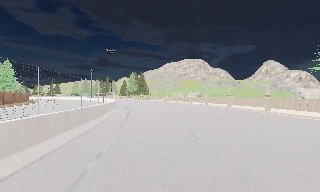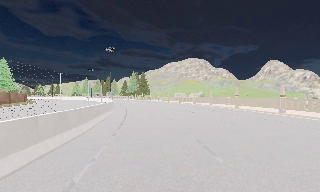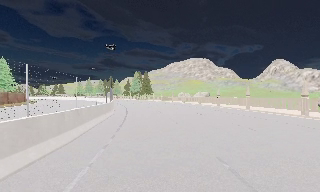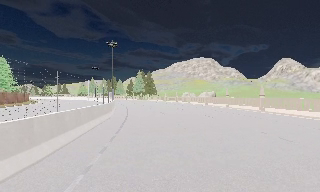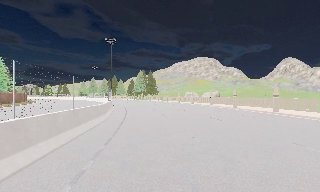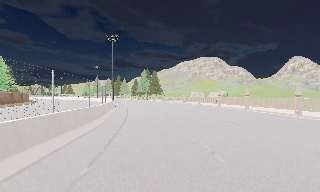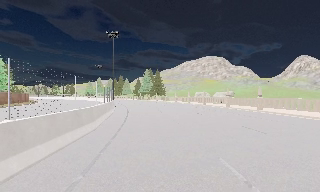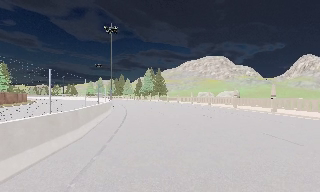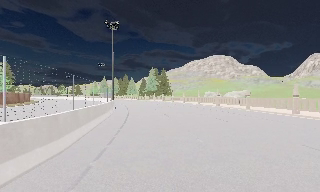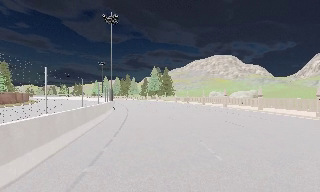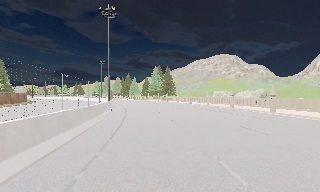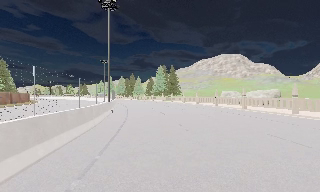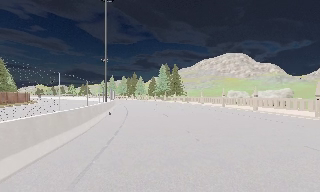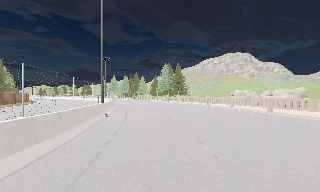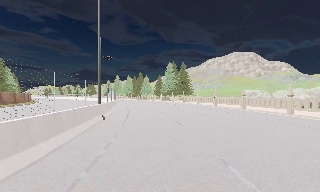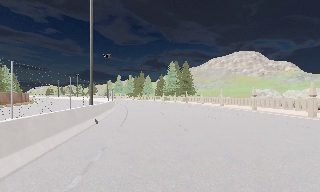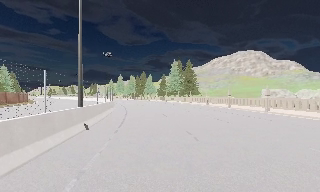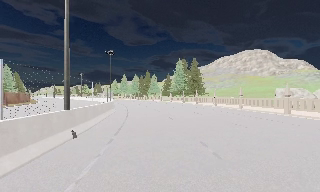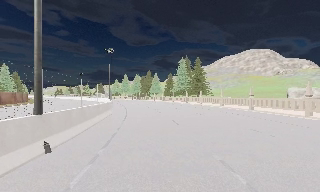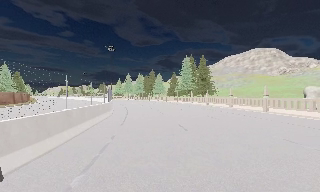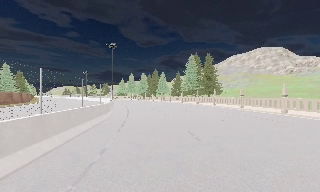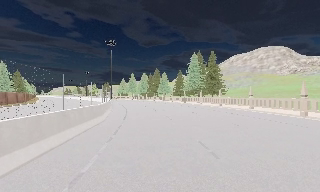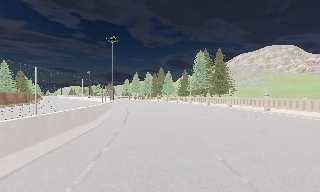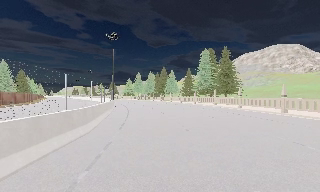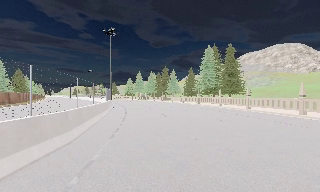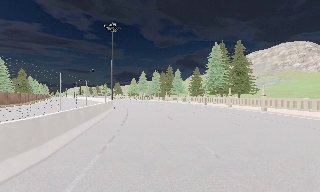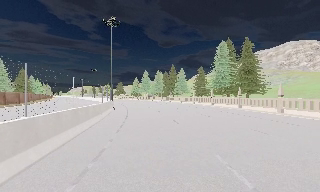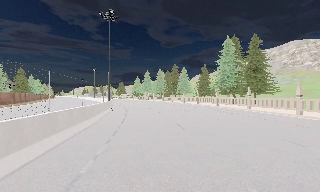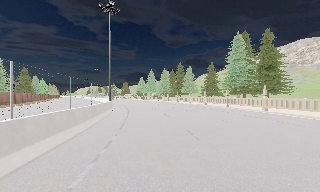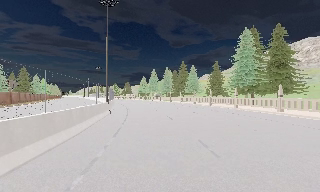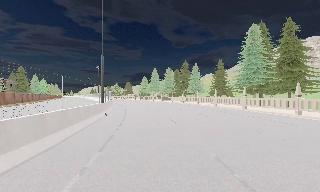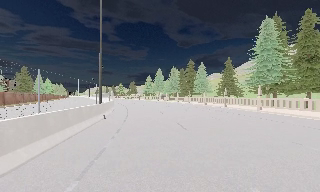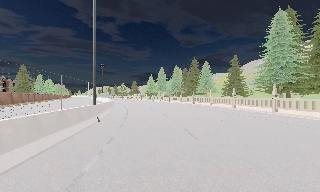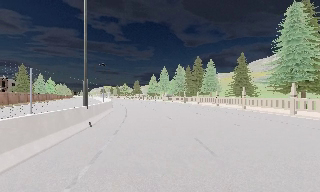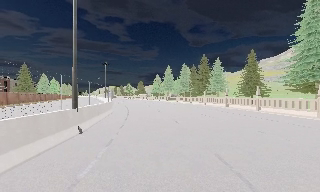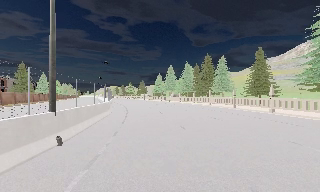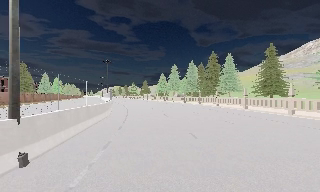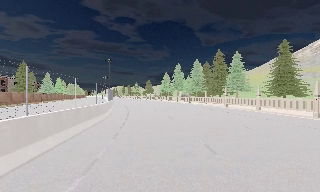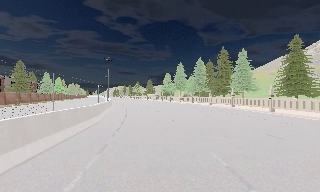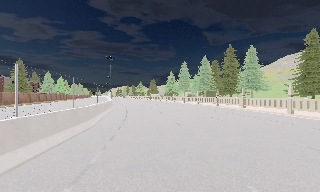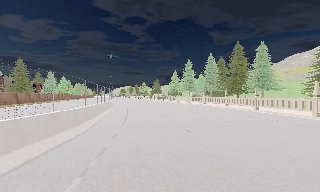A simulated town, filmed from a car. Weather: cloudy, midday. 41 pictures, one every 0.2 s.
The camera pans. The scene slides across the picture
to the right.
The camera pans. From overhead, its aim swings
counterclockwise.
0.0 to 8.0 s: The scene slides to the right, as the camera pans about 40 degrees to its left. It travels forward, about 70 m.
The film runs forward here.
